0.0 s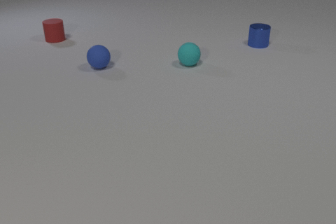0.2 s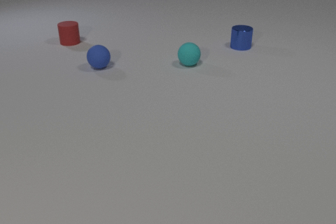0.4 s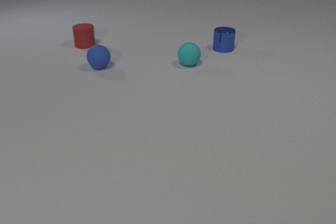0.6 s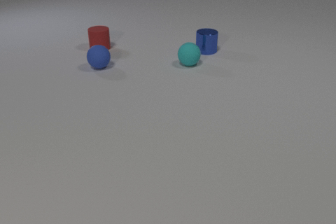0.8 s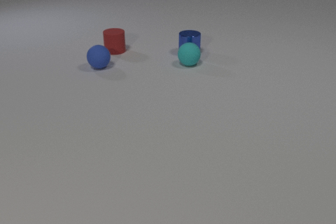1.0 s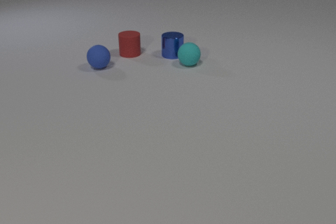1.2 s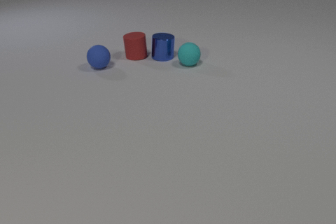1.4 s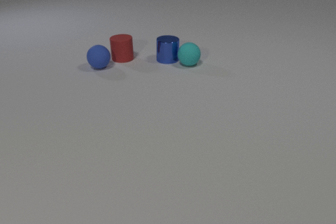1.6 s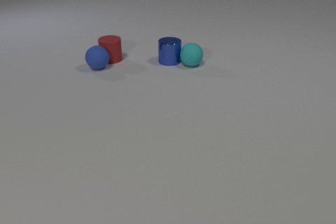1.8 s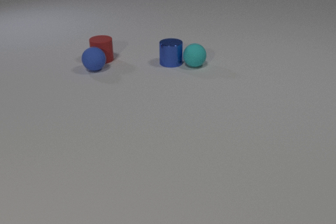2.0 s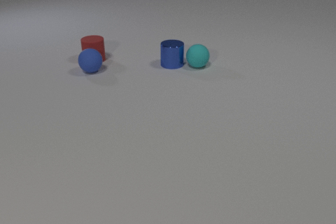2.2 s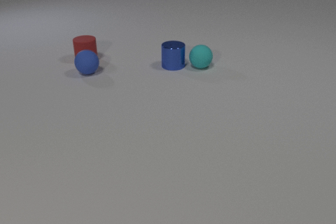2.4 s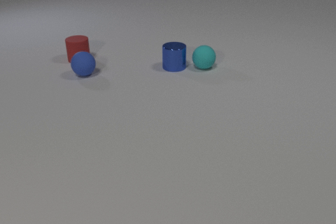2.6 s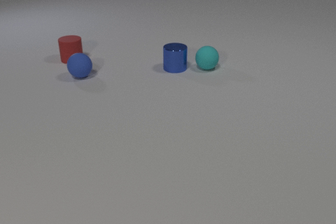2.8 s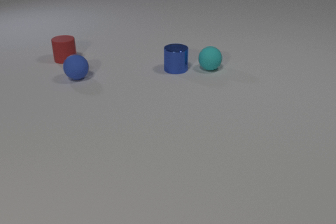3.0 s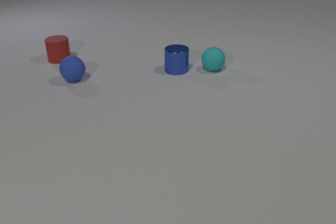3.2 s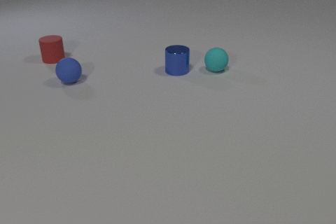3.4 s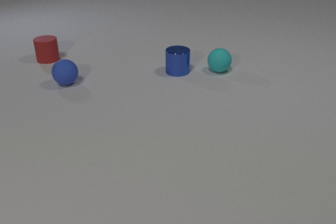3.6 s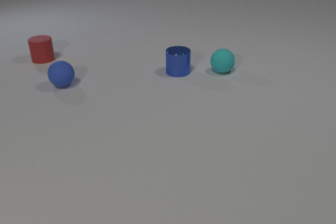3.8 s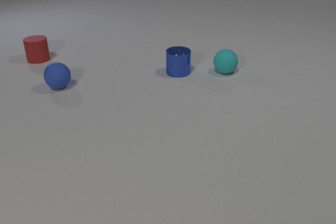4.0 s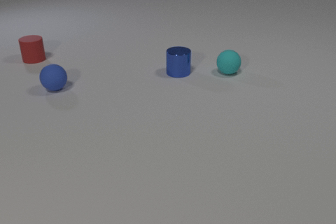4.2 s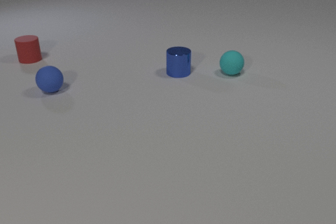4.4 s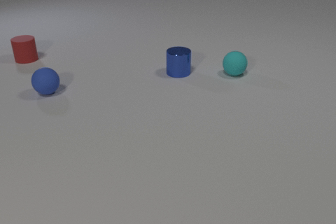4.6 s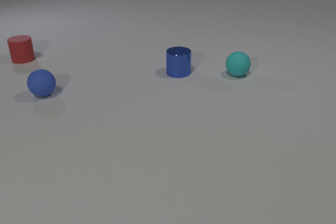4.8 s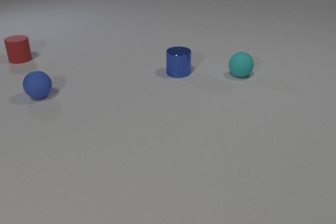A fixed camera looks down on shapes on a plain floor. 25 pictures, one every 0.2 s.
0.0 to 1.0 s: The blue metal cylinder slides to the left and toward the camera. The red rubber cylinder slides to the right and toward the camera.
1.0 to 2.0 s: The blue metal cylinder slides toward the camera. The red rubber cylinder slides to the left. The blue rubber sphere rolls toward the camera and to the left. The cyan rubber sphere rolls to the right. The blue metal cylinder and the red rubber cylinder collide. The blue metal cylinder and the cyan rubber sphere collide. The red rubber cylinder and the blue rubber sphere collide.
2.0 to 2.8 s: The blue metal cylinder slides toward the camera. The red rubber cylinder slides to the left. The blue rubber sphere rolls toward the camera and to the left. The cyan rubber sphere rolls to the right and toward the camera.
2.8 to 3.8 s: The blue metal cylinder slides toward the camera. The red rubber cylinder slides to the left. The blue rubber sphere rolls to the left and toward the camera. The cyan rubber sphere rolls to the right and toward the camera.
3.8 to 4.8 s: The red rubber cylinder slides to the left. The blue rubber sphere rolls to the left and toward the camera. The cyan rubber sphere rolls to the right.
How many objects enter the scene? 0.
Are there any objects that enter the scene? no.
How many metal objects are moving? 1.
